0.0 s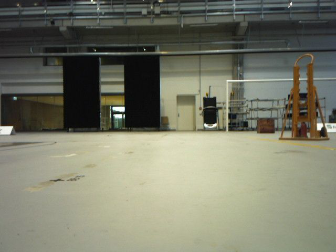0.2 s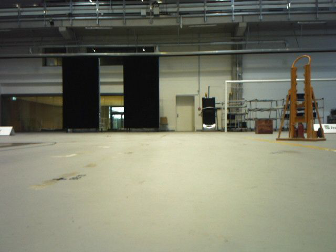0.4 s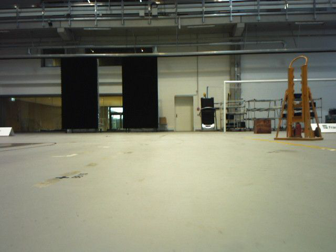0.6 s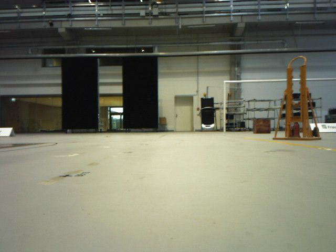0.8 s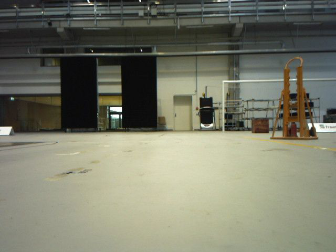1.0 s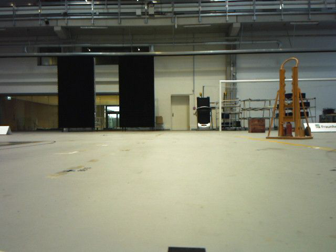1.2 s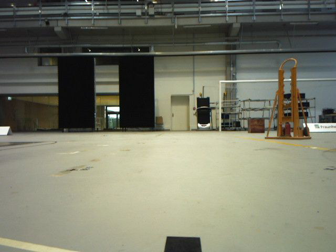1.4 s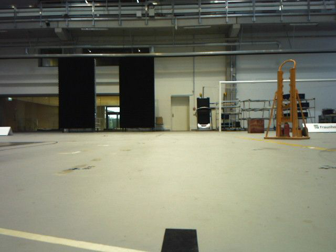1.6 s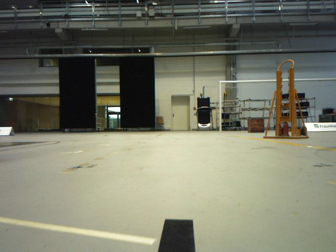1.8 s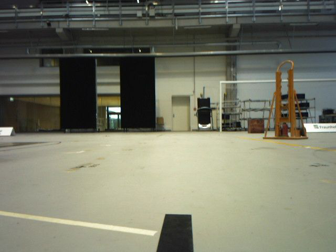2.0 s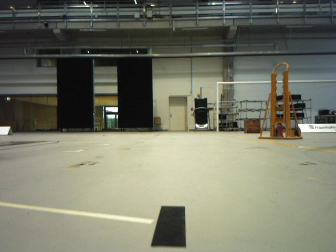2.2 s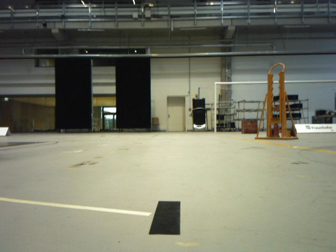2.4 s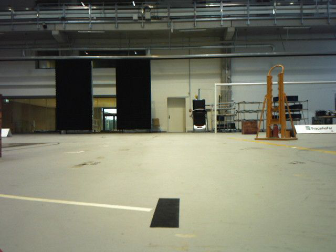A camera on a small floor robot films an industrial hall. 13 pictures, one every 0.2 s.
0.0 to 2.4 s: The camera travels backward, about 0.5 m, so what stands in front gets smaller.
The film runs backward here.
